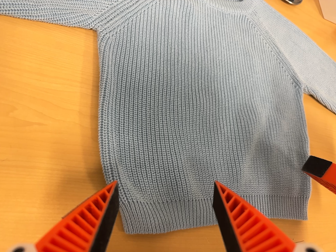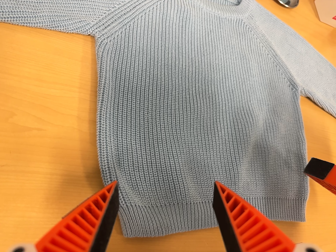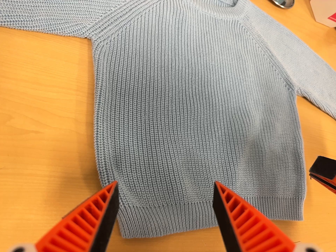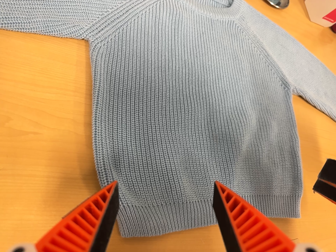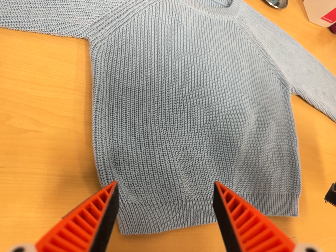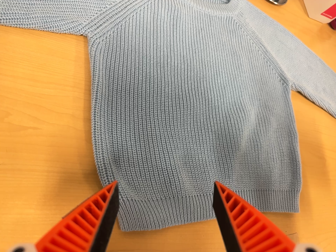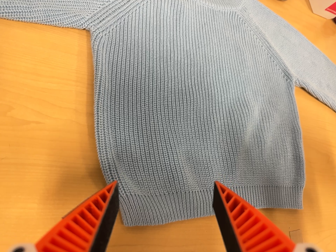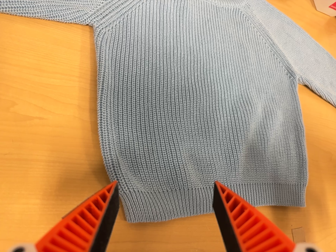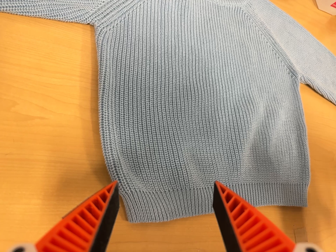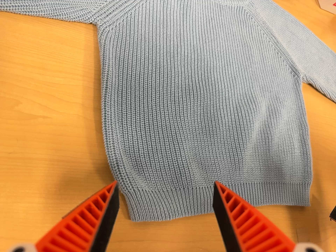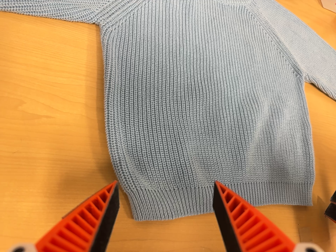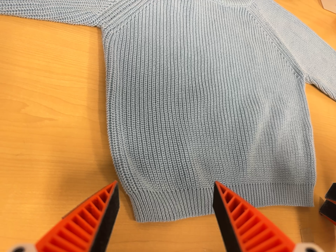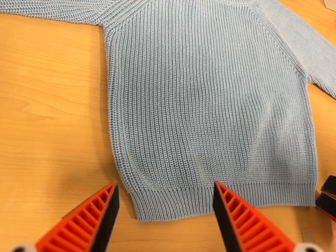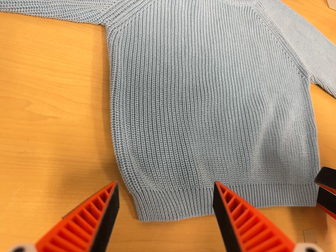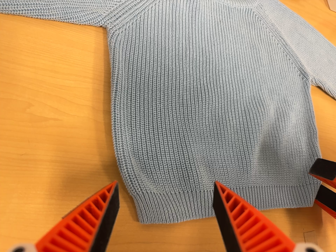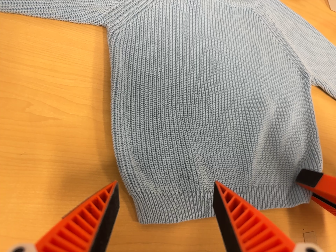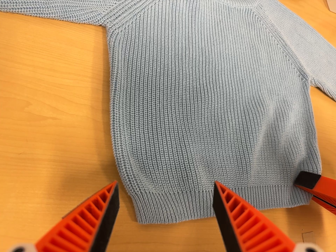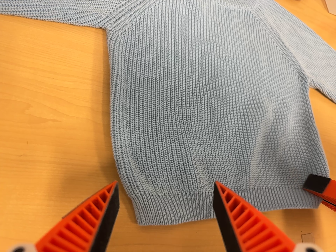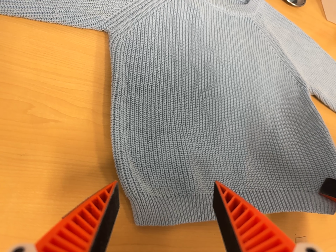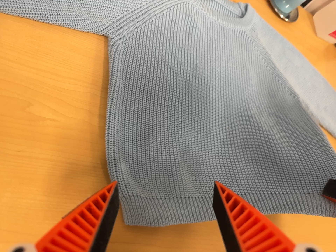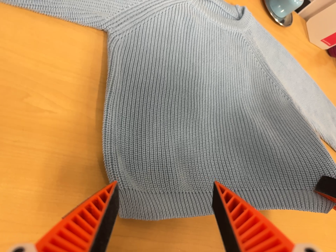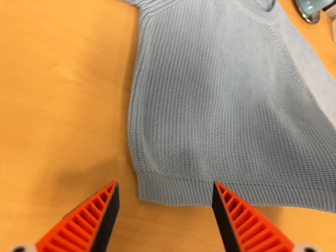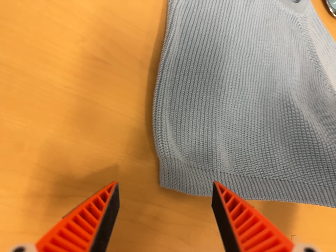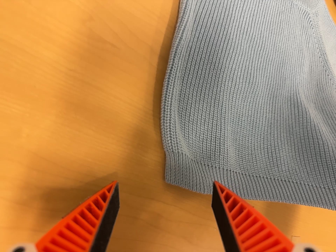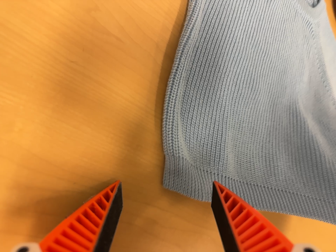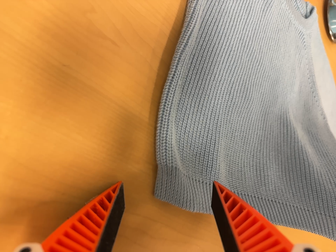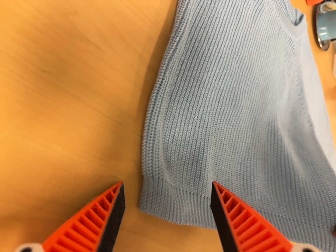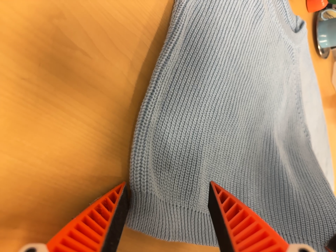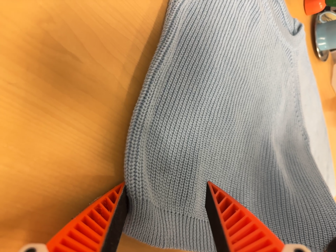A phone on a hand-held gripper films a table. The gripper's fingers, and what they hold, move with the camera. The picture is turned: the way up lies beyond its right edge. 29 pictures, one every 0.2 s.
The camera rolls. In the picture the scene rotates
clockwise.
0.0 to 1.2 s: The camera shifts only a little, or ends up much as it began.
1.2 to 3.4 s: The camera keeps its place and its aim.
3.4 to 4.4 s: The camera travels to its left, about 7 cm. It rolls about its line of sight by about 15 degrees, and the scene rotates clockwise.
4.4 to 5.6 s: The scene slides to the left, as the camera pans about 10 degrees to its right. It travels forward, about 7 cm, so what stands in front looms larger. It rolls about its line of sight by about 10 degrees, and the scene rotates clockwise.
The film runs forward here.
